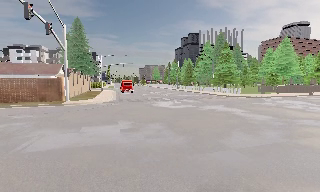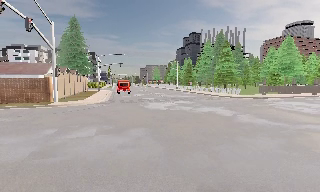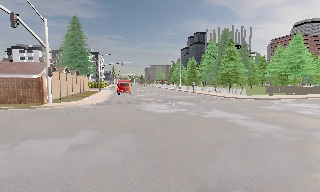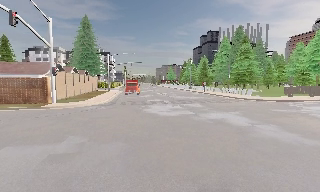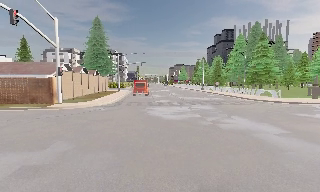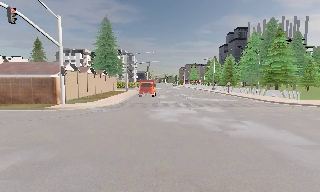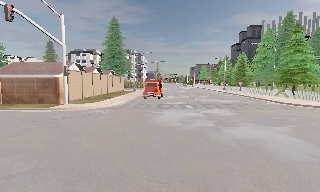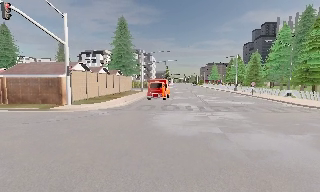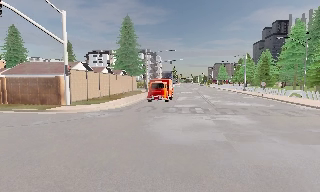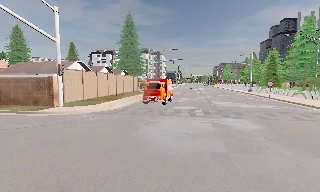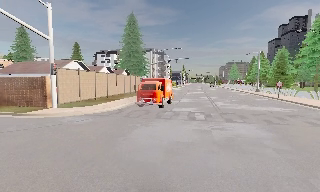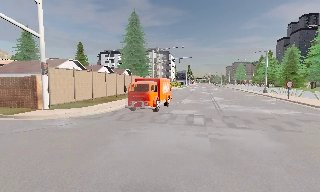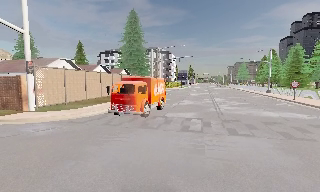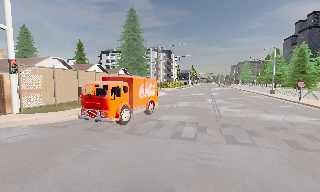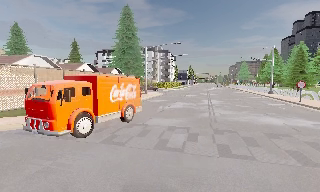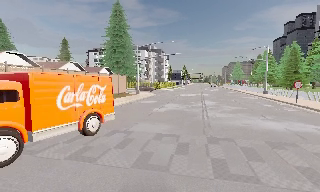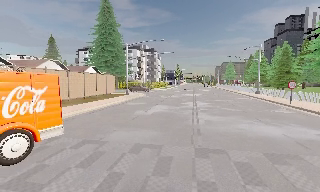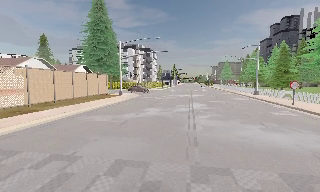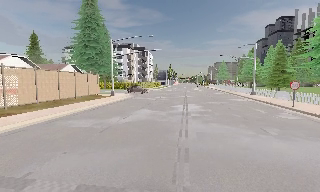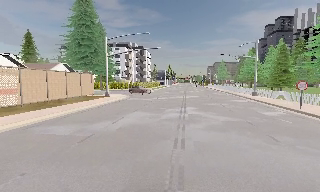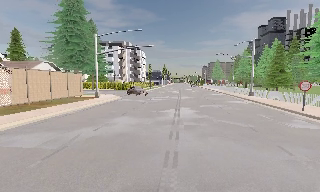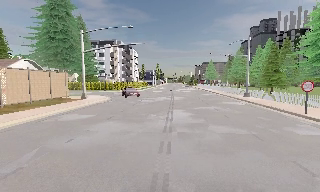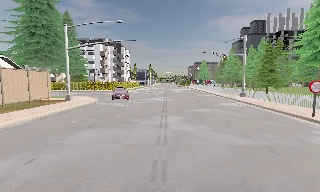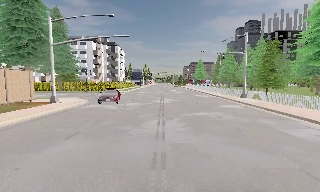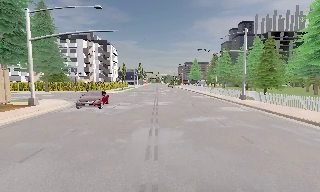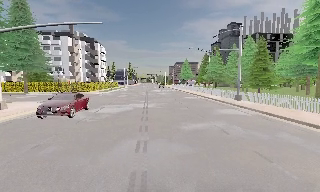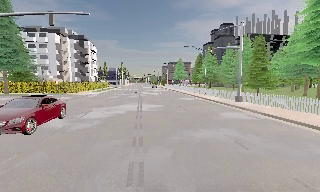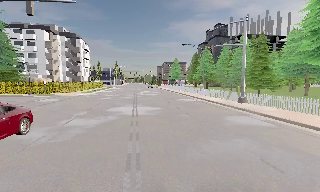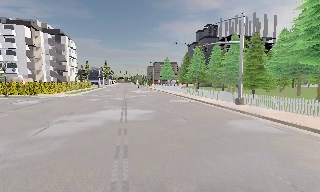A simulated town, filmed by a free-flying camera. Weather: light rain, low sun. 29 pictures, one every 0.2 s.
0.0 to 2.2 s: The camera pans to its left, which is counterclockwise from overhead, by about 30 degrees. It travels forward and to its right, about 12 m.
2.2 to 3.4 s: The camera travels forward and to its right, about 7 m, so what stands in front looms larger.
3.4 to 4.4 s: The camera travels forward, about 6 m, so what stands in front looms larger.
4.4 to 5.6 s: The scene slides to the left, as the camera pans about 15 degrees to its right. It travels forward, about 9 m, so what stands in front looms larger.
The film runs forward here.
